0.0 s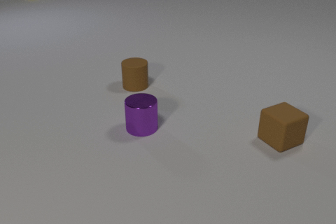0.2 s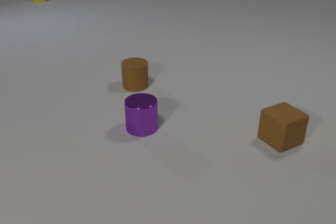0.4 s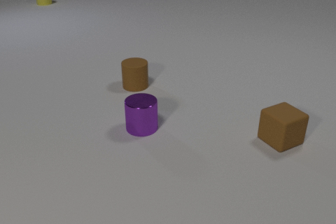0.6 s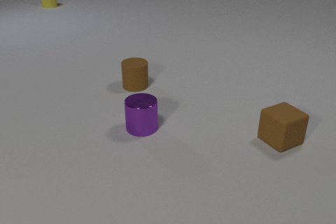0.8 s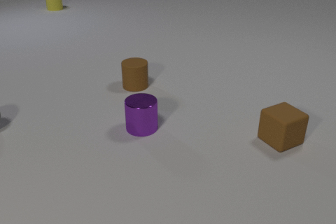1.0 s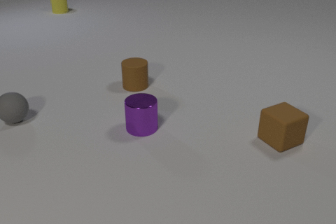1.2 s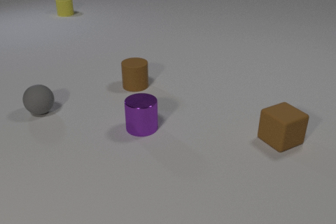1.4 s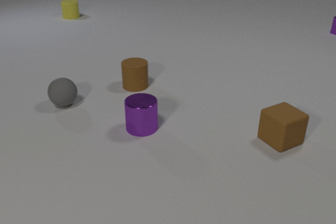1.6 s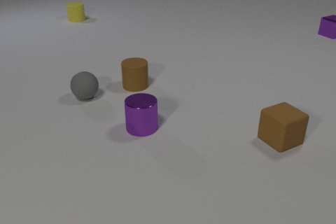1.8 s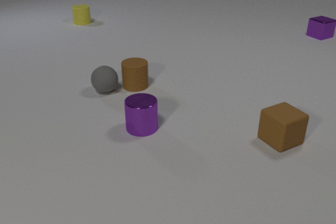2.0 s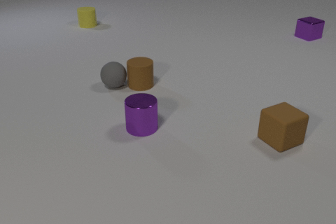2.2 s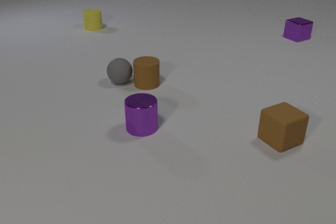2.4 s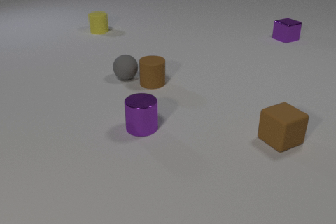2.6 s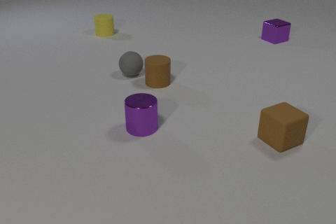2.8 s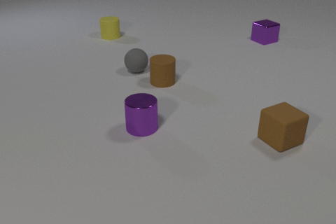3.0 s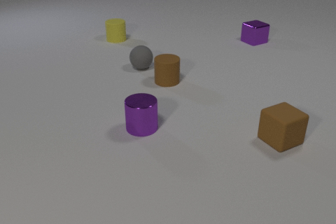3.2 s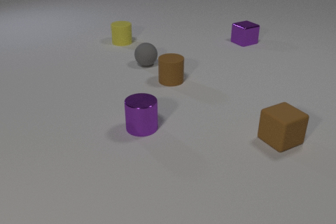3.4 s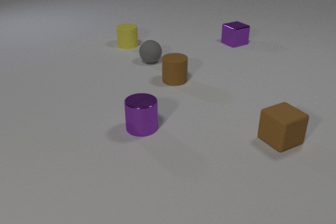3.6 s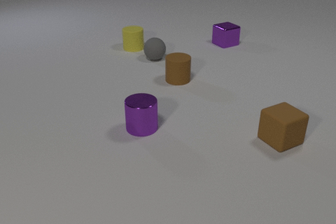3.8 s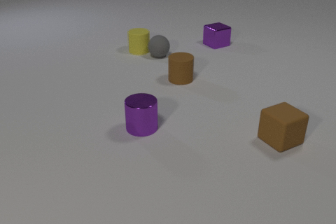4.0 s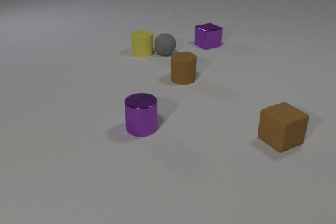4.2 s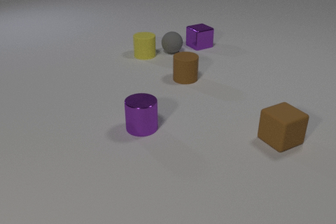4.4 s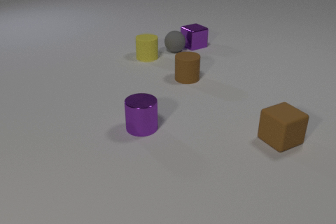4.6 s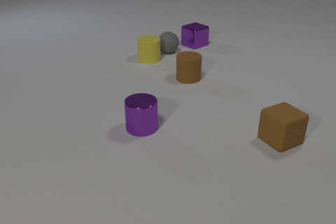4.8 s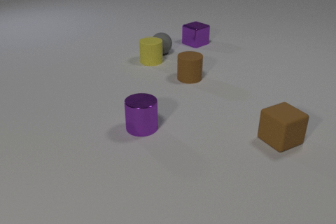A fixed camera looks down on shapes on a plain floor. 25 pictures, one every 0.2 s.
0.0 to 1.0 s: The gray rubber sphere comes in at the left edge, rolls to the right. The yellow rubber cylinder slides toward the camera.
1.0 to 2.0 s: The gray rubber sphere rolls to the right and away from the camera. The brown rubber cylinder slides to the right. The yellow rubber cylinder slides toward the camera and to the right. The purple metal cube comes in at the right edge, slides to the left and toward the camera. The gray rubber sphere and the brown rubber cylinder collide.
2.0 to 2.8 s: The gray rubber sphere rolls away from the camera and to the right. The brown rubber cylinder slides to the right. The yellow rubber cylinder slides toward the camera and to the right. The purple metal cube slides to the left and toward the camera.
2.8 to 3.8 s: The gray rubber sphere rolls away from the camera and to the right. The brown rubber cylinder slides to the right. The yellow rubber cylinder slides toward the camera and to the right. The purple metal cube slides to the left and toward the camera.
3.8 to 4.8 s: The gray rubber sphere rolls away from the camera. The brown rubber cylinder slides to the right. The yellow rubber cylinder slides toward the camera and to the right. The purple metal cube slides to the left. The gray rubber sphere and the yellow rubber cylinder collide. The gray rubber sphere and the purple metal cube collide.
What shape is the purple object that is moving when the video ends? cube.
What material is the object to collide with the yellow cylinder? rubber.
Are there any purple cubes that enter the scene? yes.
